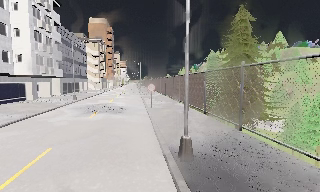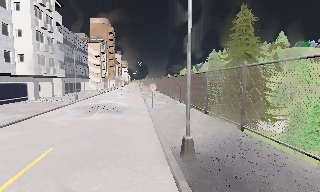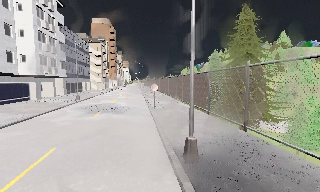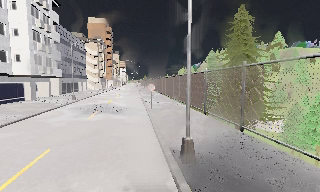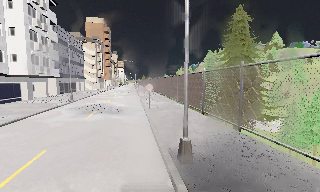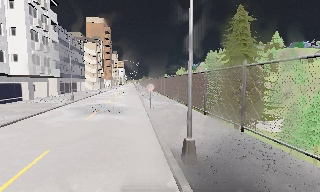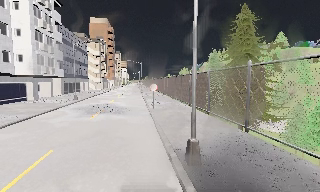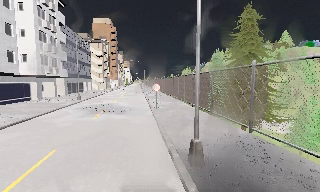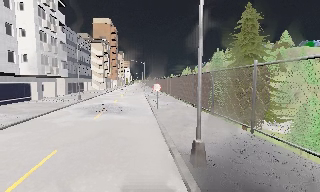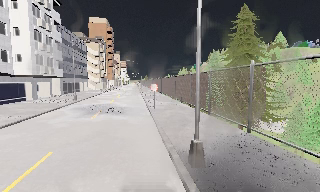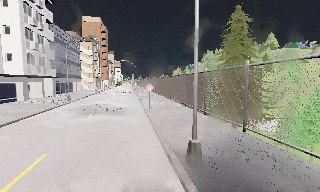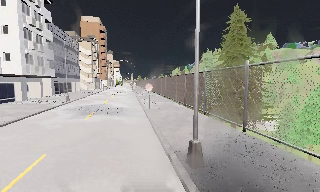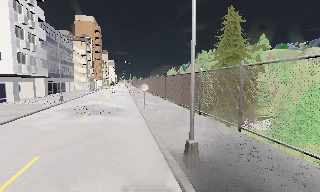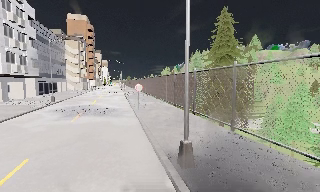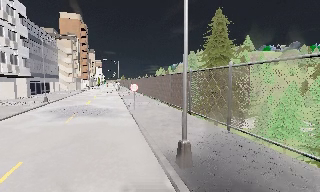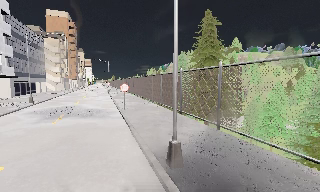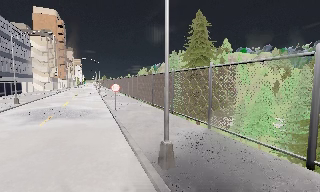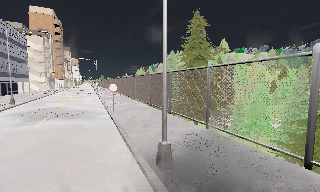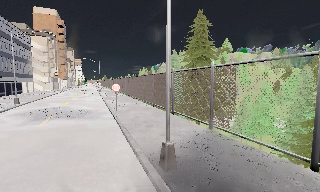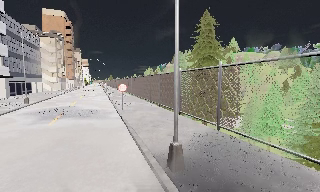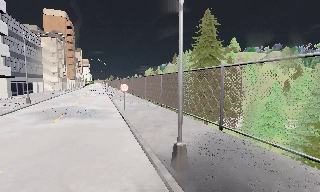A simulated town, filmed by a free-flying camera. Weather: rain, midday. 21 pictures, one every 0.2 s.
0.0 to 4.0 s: The camera swings to its right by about 10 degrees, and the scene slides to the left. It travels forward and to its left, about 1 m, so what stands in front looms larger.
The film runs forward here.
